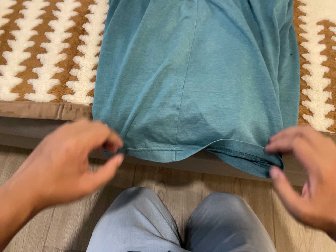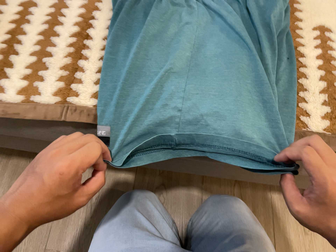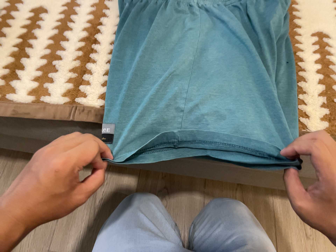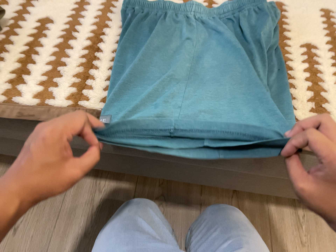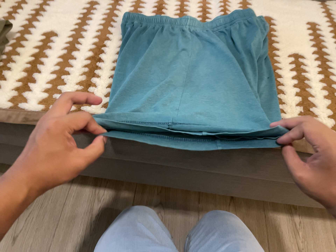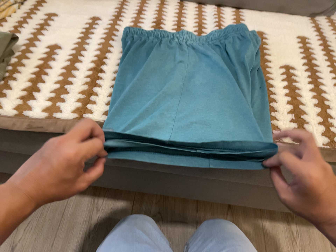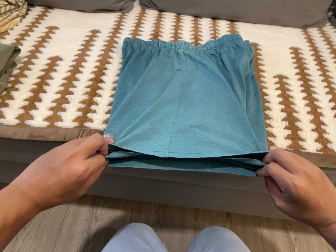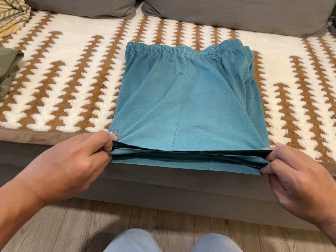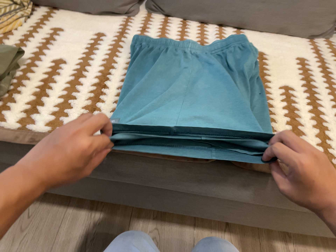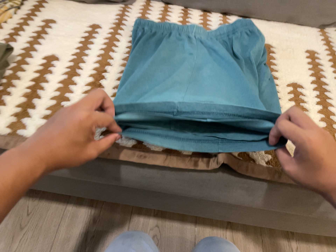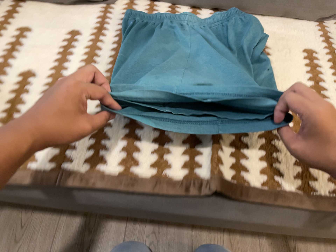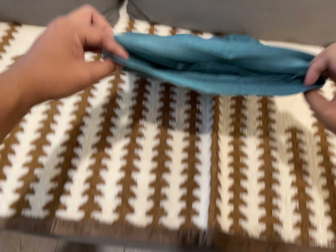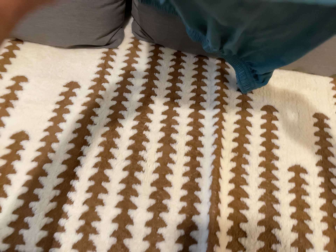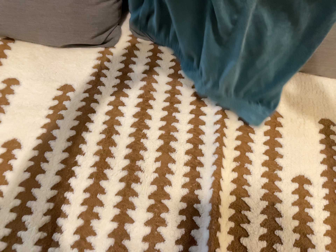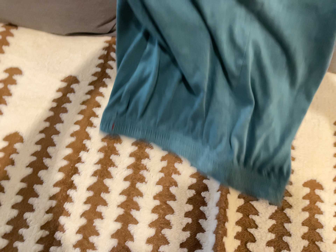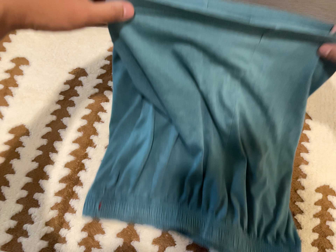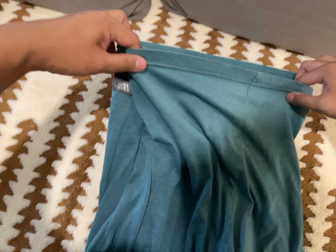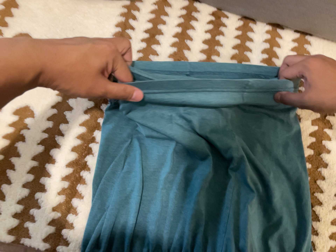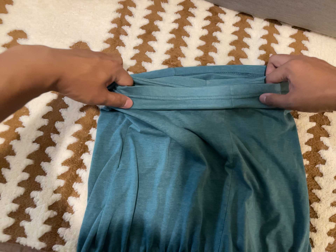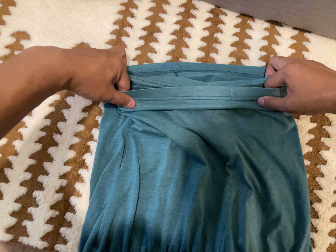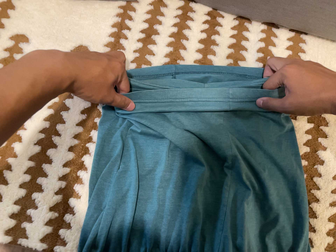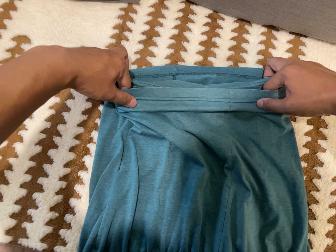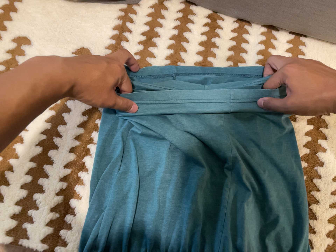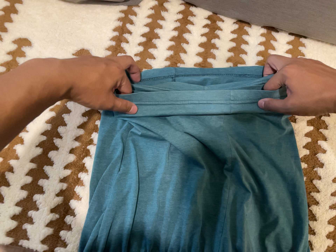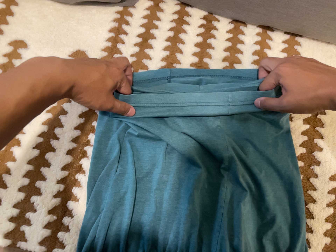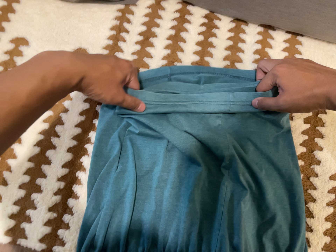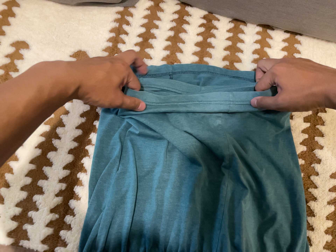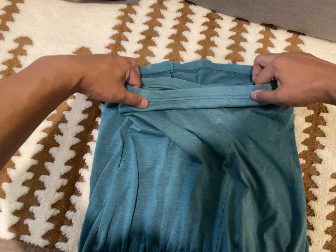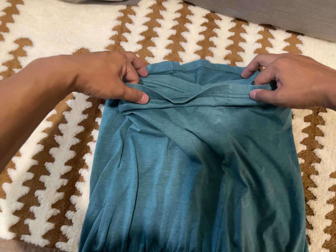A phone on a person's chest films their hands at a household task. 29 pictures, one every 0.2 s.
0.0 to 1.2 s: The camera travels backward and toward the bottom of its view, about 14 cm, so what stands in front gets smaller. Its aim tips toward the top of its view by about 15 degrees.
1.2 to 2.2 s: The camera travels toward the top of its view, about 24 cm. Its aim tips toward the bottom of its view by about 10 degrees.
2.2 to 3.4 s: The camera travels toward the top of its view and forward, about 20 cm. Its aim tips toward the bottom of its view by about 15 degrees.
3.4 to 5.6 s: The camera shifts only a little, or ends up much as it began.
The film runs backward here.
